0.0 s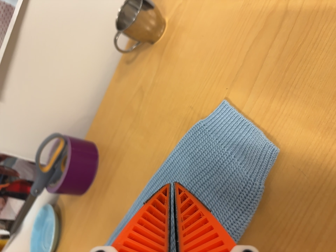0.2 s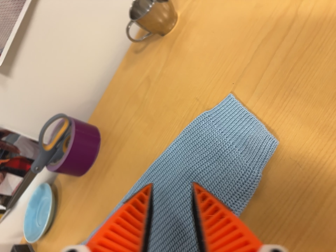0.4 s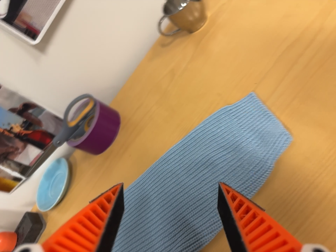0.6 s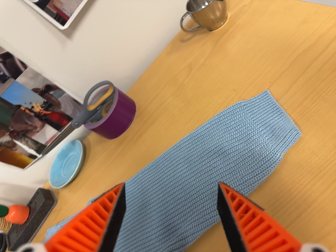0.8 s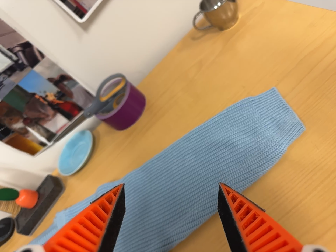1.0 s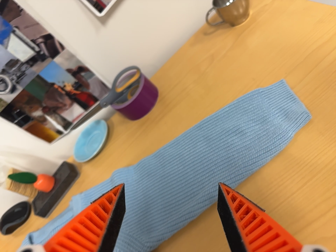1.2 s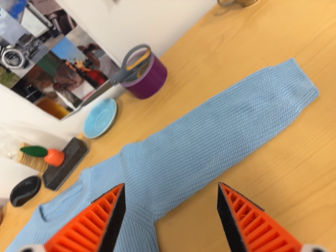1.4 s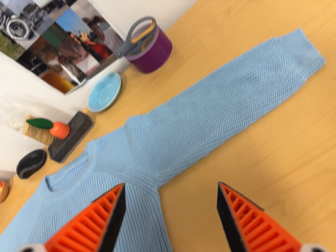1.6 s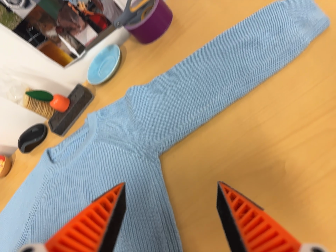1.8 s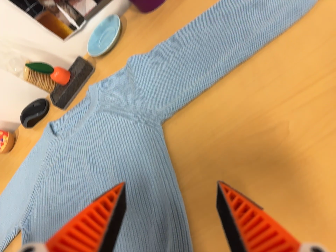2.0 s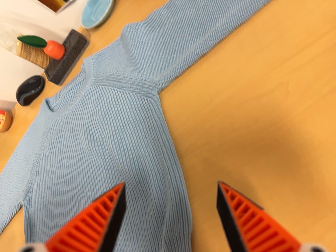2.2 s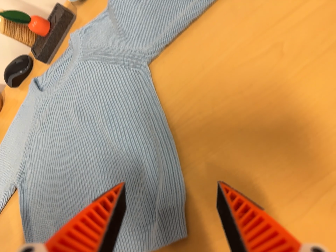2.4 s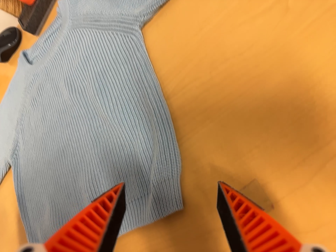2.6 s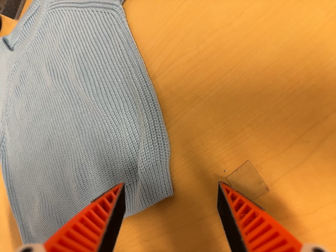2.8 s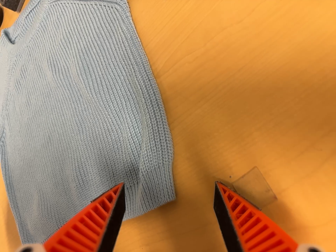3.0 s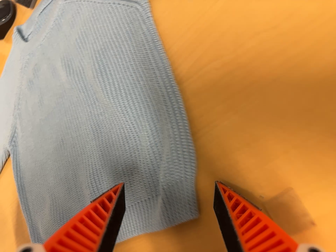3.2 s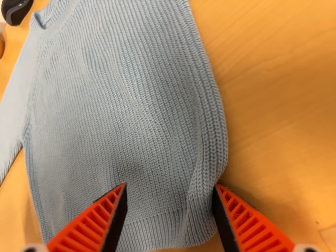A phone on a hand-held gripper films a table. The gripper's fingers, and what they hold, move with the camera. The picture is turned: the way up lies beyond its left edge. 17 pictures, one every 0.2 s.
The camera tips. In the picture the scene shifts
upward.
0.0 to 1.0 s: The camera travels backward, to its left and toward the bottom of its view, about 16 cm, so what stands in front gets smaller. It rolls about its line of sight by about 20 degrees, and the scene rotates clockwise.
1.0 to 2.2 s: The camera travels toward the bottom of its view, about 14 cm, so close, fixed things drift upward. Its aim tips toward the bottom of its view by about 20 degrees, and the scene shifts upward.
2.2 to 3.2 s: The camera travels forward, about 9 cm, so what stands in front looms larger. Its aim tips toward the bottom of its view by about 10 degrees, and the scene shifts upward.
The film runs forward here.
